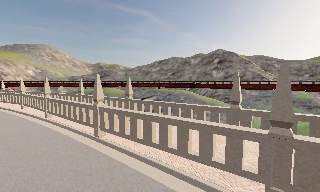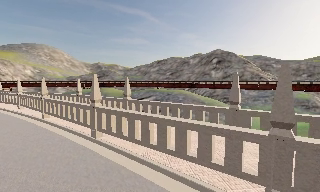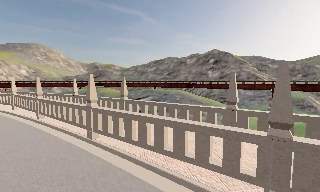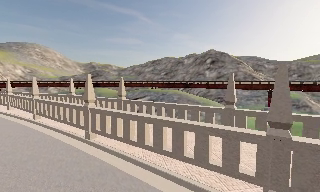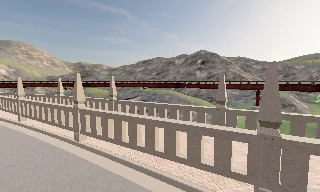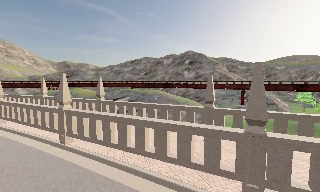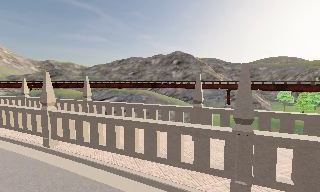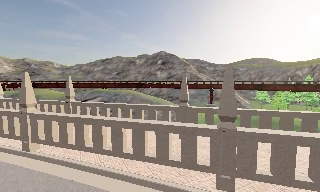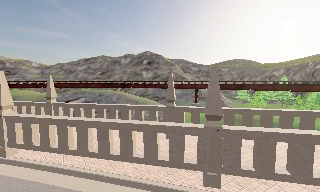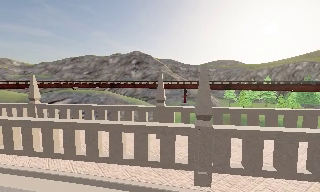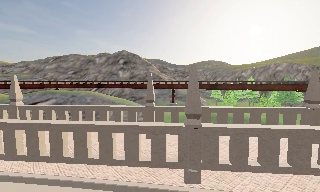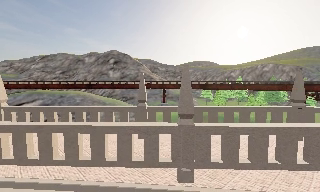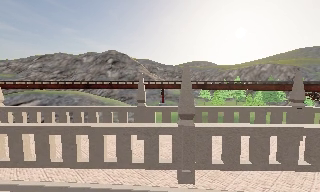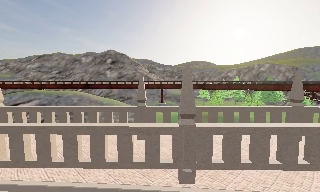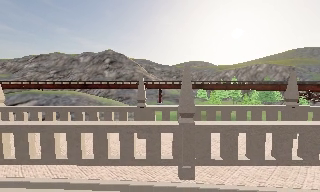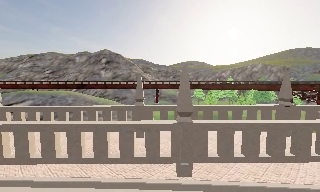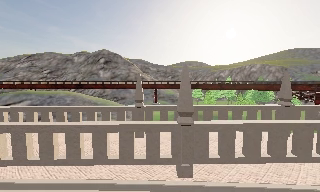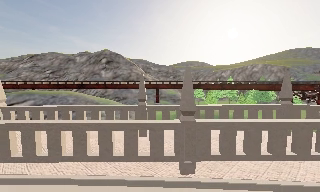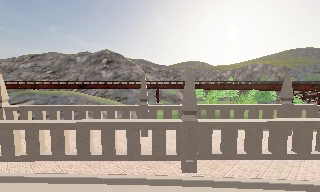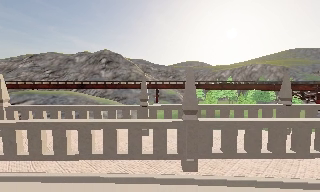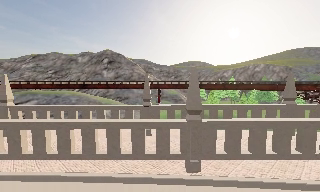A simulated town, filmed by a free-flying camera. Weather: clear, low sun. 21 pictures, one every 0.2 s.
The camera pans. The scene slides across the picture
to the left.
The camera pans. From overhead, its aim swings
clockwise.
0.0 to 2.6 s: The scene slides to the left, as the camera pans about 35 degrees to its right.
2.6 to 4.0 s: The camera shifts only a little, or ends up much as it began.
The film runs forward here.
